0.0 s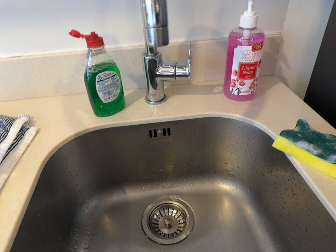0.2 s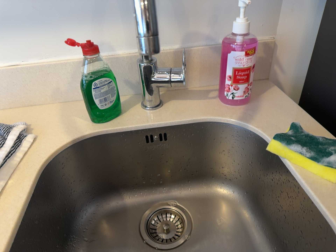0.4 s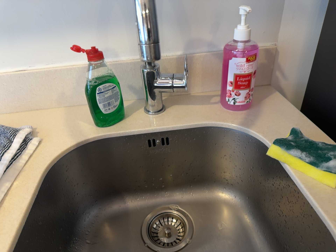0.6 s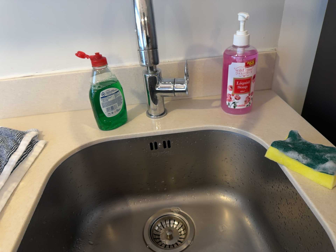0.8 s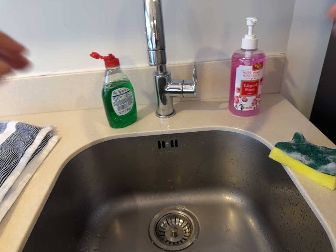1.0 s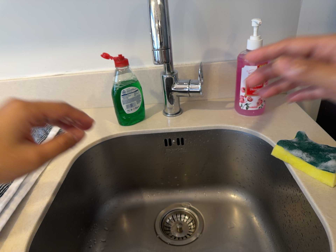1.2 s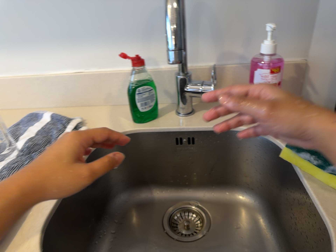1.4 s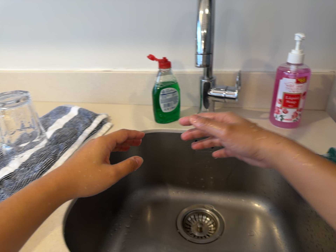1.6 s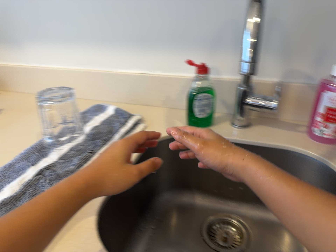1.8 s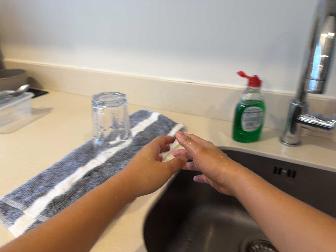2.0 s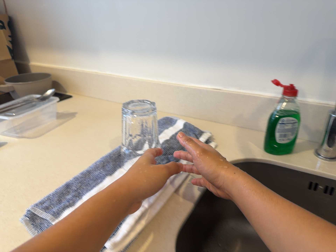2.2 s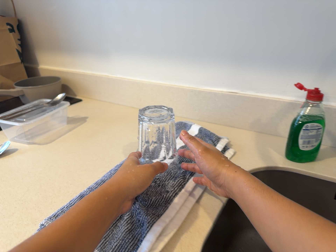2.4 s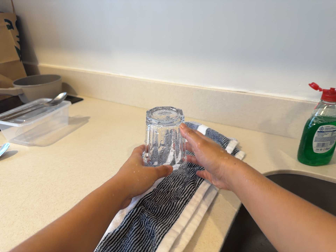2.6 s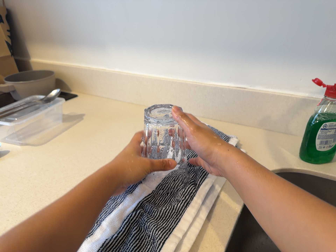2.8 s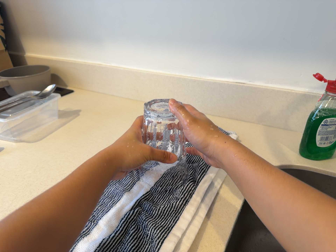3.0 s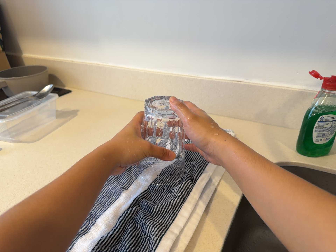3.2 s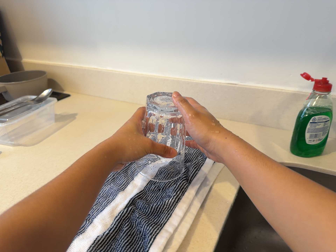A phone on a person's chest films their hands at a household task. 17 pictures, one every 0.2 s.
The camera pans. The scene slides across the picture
to the right.
0.0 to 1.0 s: The camera travels backward, about 8 cm, so what stands in front gets smaller.
1.0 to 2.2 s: The camera pans to its left by about 25 degrees. It travels to its left, about 12 cm, so close, fixed things drift to the right. It rolls about its line of sight by about 15 degrees, and the scene rotates clockwise.
2.2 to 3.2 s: The camera shifts only a little, or ends up much as it began.
The film runs backward here.
